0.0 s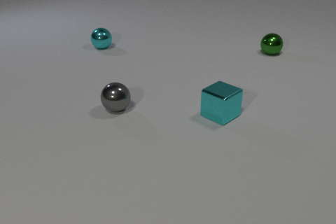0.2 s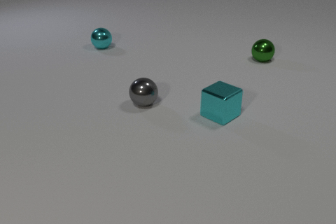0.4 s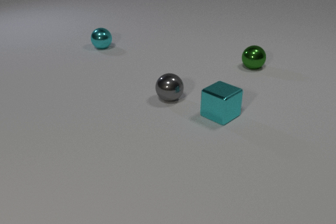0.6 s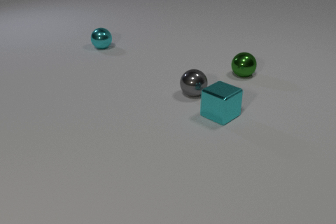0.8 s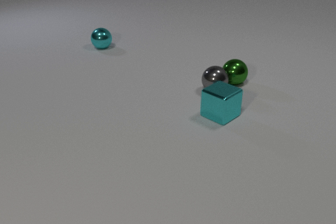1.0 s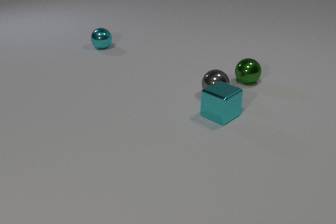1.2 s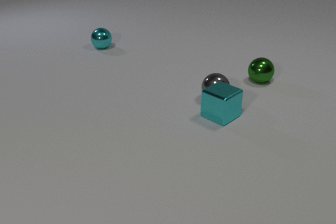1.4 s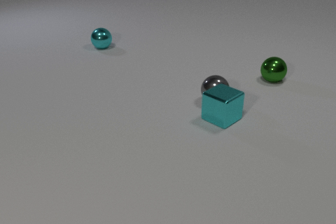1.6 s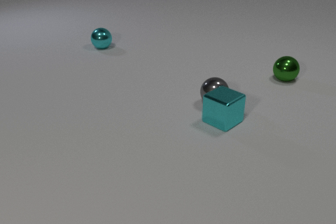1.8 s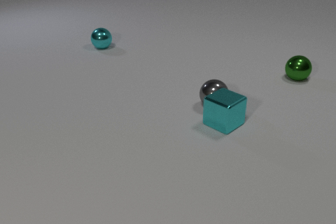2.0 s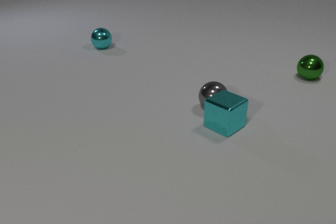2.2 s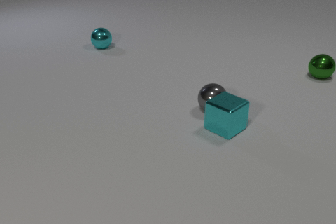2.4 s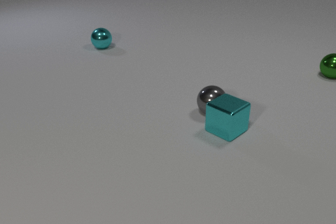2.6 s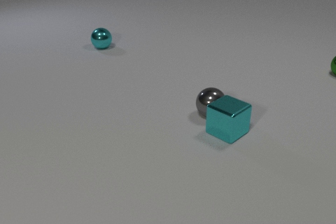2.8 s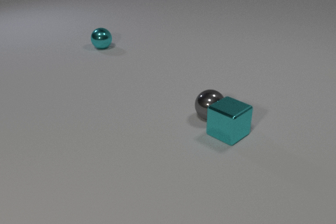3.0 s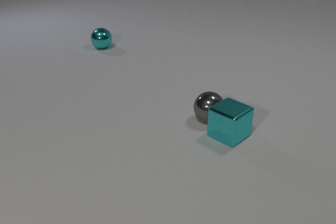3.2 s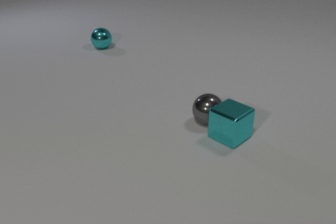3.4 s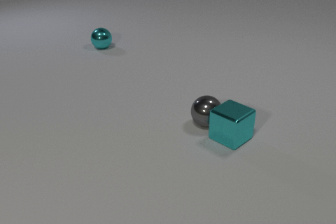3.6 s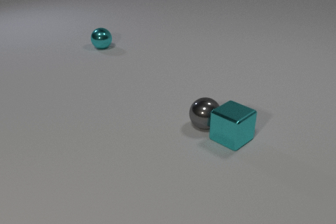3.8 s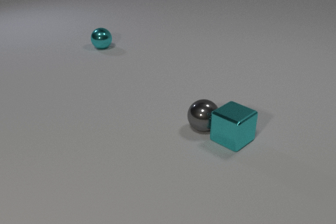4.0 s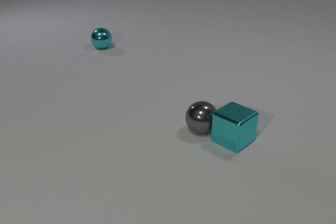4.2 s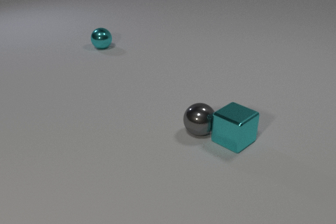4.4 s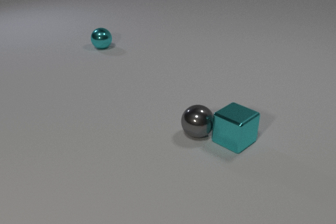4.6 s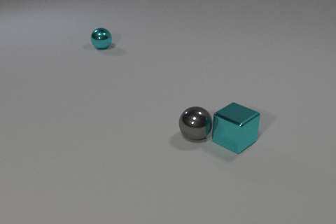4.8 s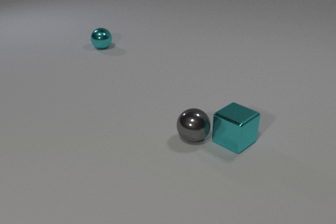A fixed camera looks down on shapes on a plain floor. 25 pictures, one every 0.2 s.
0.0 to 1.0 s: The green metal sphere rolls toward the camera. The gray metal sphere rolls to the right. The green metal sphere and the gray metal sphere collide.
1.0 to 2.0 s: The green metal sphere rolls to the right and away from the camera. The gray metal sphere rolls toward the camera. The cyan metal cube slides toward the camera. The gray metal sphere and the cyan metal cube collide.
2.0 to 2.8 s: The green metal sphere rolls to the right and away from the camera, leaves at the right edge. The gray metal sphere rolls toward the camera. The cyan metal cube slides toward the camera.
2.8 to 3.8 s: The gray metal sphere rolls toward the camera. The cyan metal cube slides toward the camera.
3.8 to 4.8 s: The gray metal sphere rolls toward the camera and to the left.
What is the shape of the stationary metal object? sphere.
What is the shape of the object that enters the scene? sphere.
Are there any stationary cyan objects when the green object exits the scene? yes.
